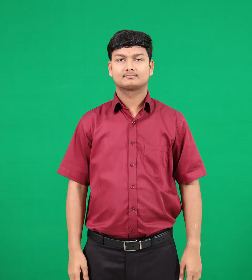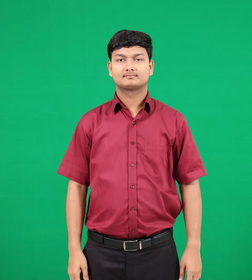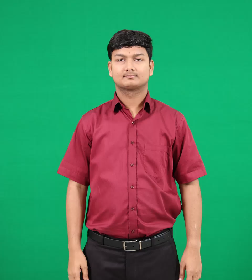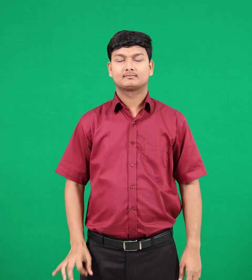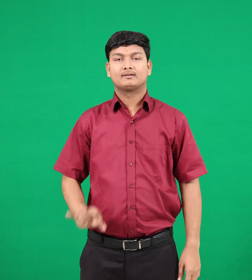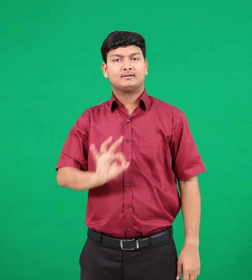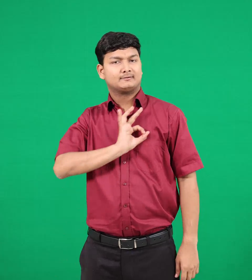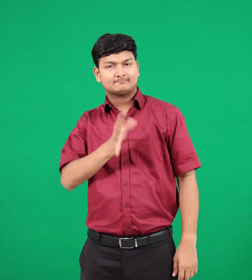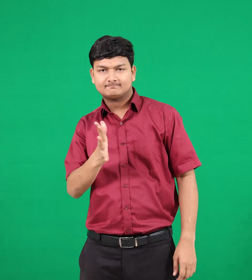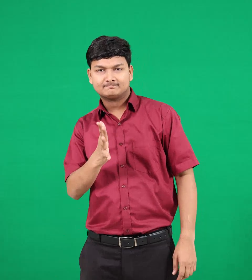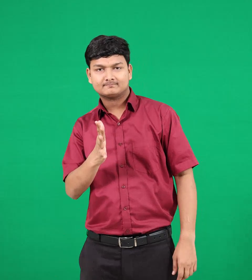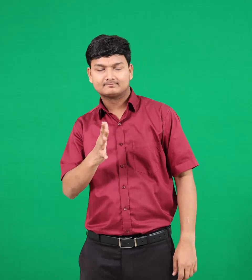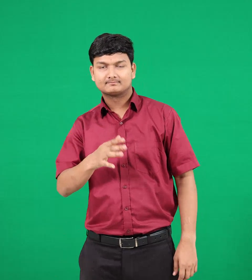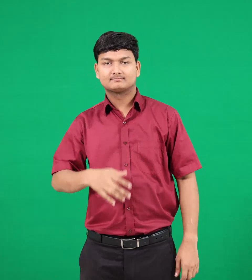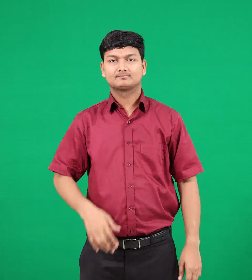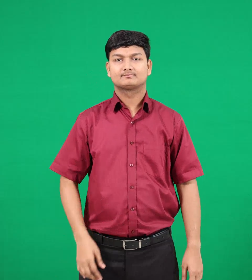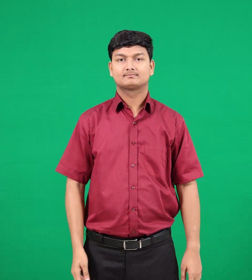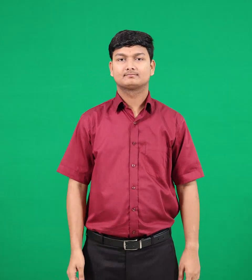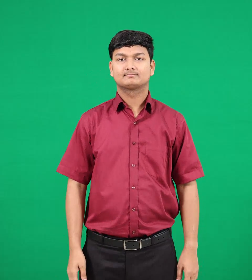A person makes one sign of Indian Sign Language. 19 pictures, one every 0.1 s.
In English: dislike & unlike
